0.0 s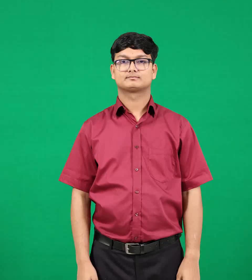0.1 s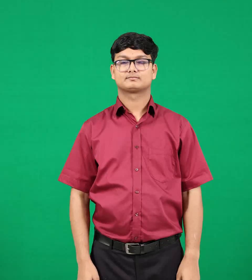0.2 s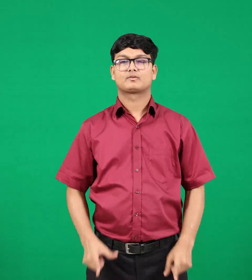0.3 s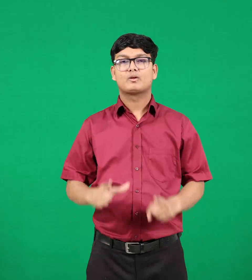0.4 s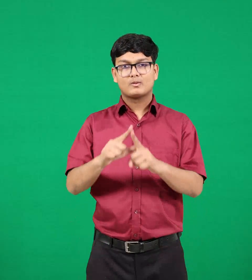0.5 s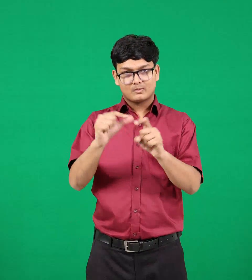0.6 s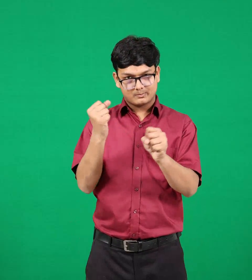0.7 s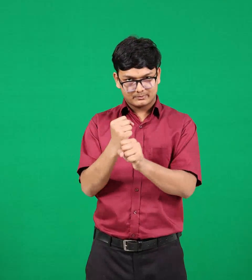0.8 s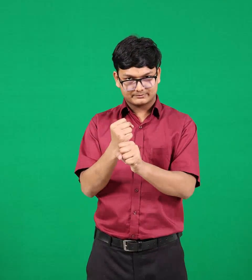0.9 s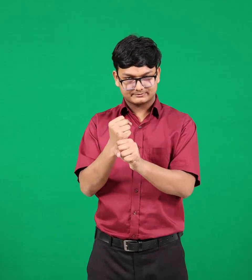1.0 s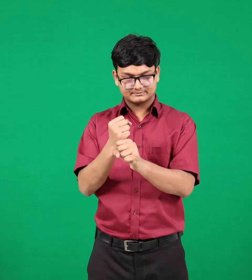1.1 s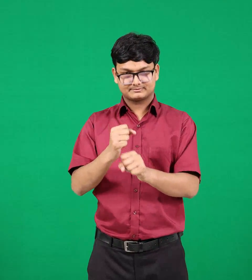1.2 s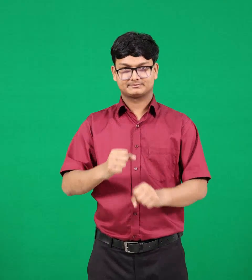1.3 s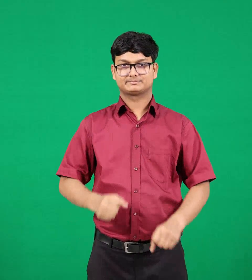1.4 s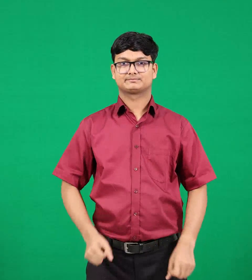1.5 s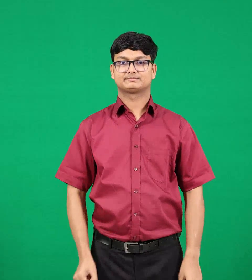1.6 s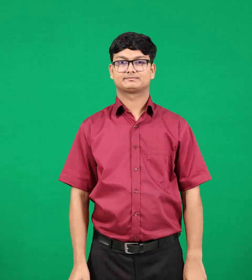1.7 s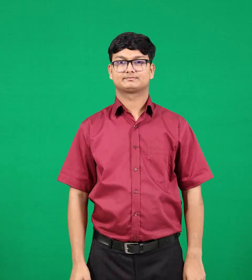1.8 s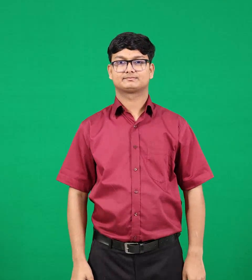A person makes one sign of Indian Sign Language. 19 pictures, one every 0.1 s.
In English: dog
